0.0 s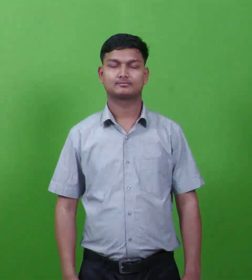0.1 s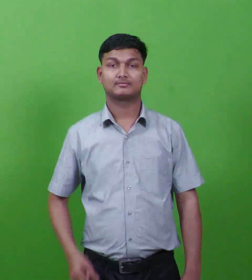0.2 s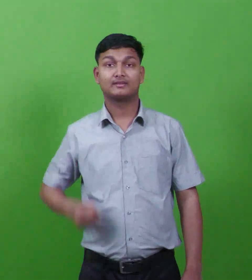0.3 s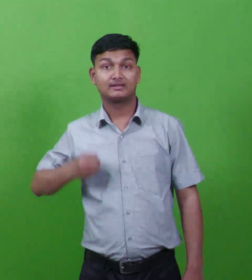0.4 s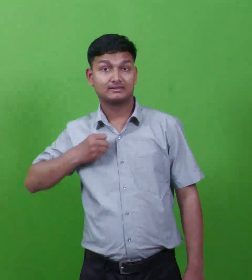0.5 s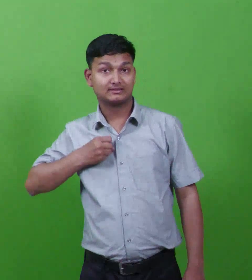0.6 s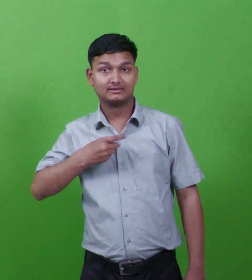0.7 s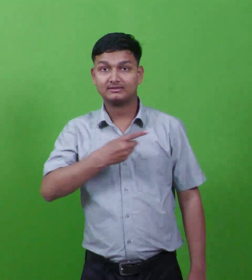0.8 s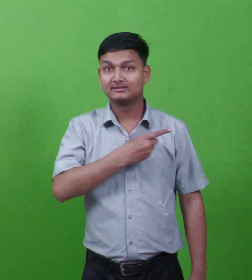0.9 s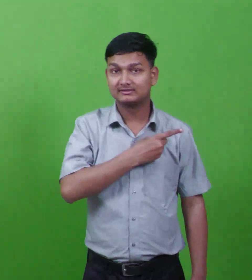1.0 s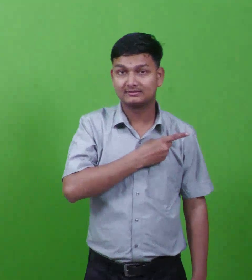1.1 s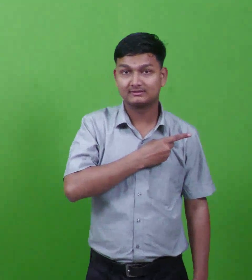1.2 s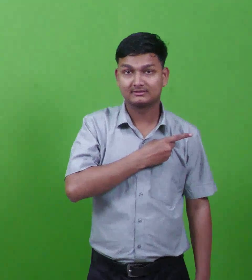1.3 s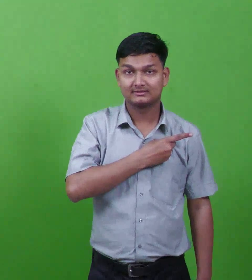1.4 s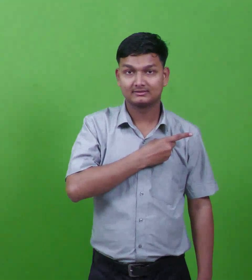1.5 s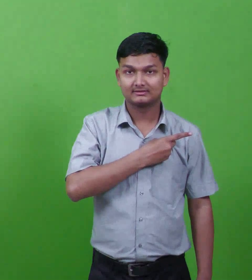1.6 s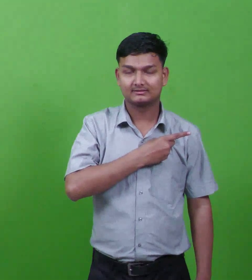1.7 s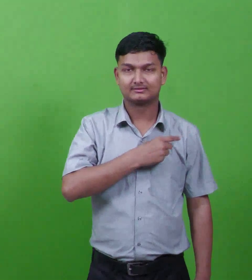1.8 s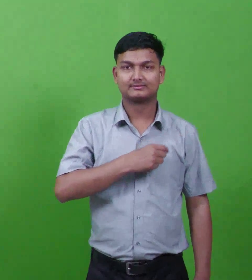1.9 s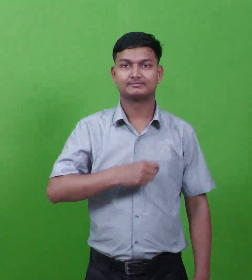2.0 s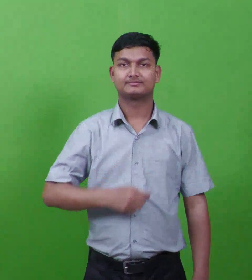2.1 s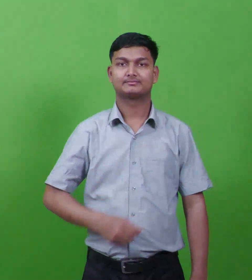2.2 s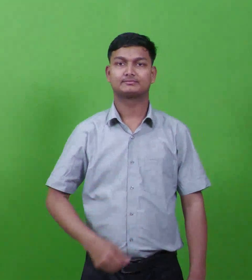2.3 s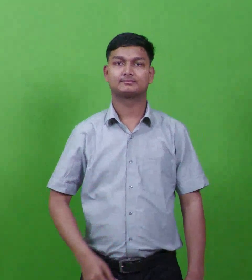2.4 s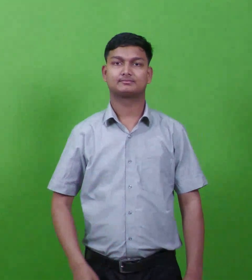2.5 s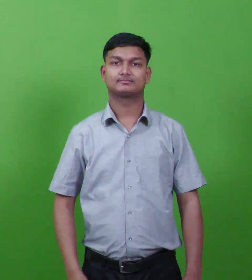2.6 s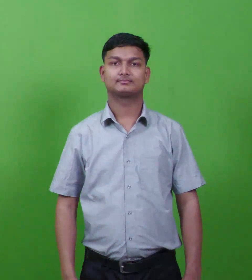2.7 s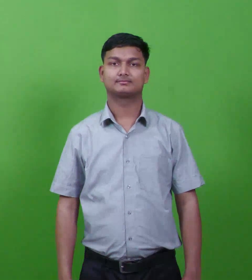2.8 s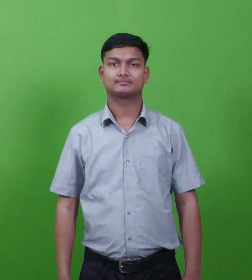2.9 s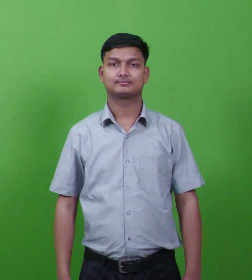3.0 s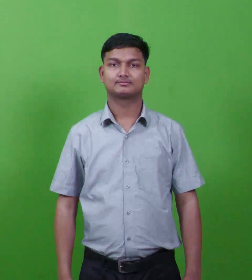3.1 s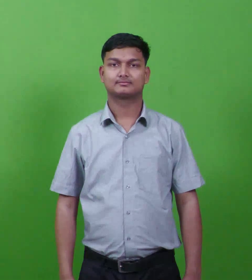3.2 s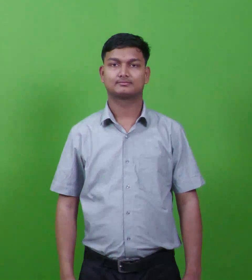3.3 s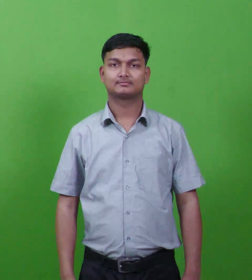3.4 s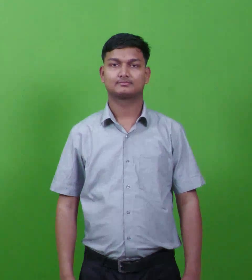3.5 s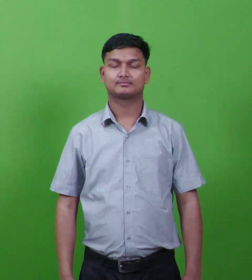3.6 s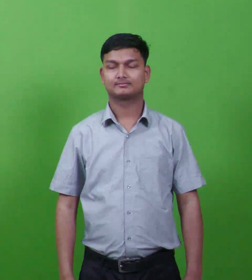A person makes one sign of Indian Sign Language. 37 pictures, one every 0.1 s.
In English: iturea
